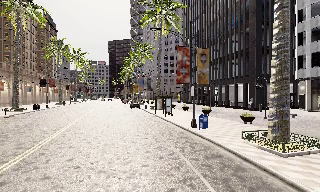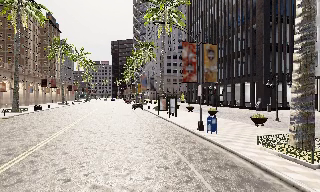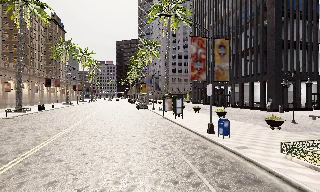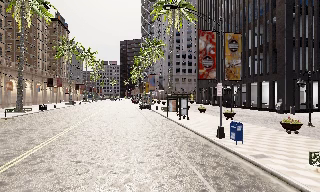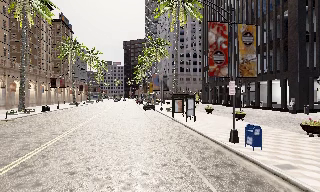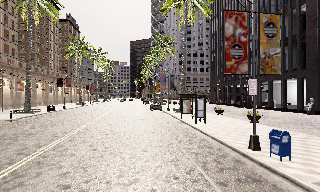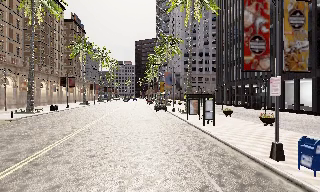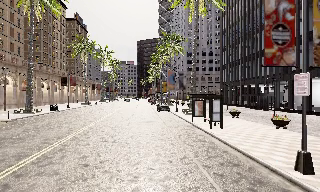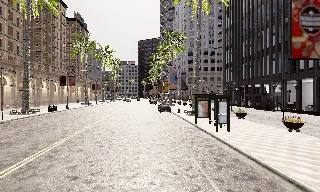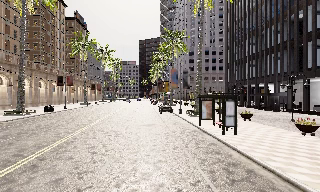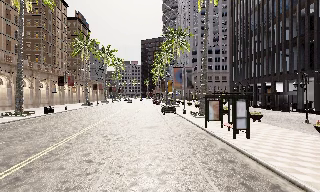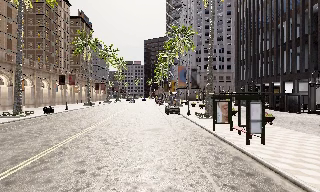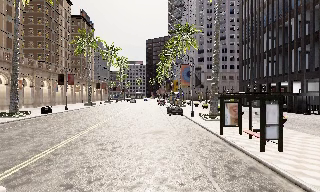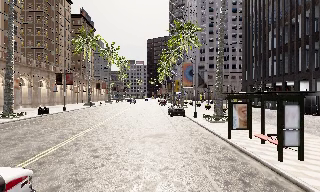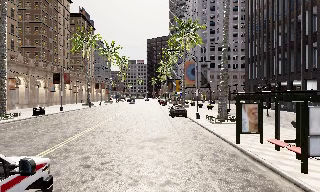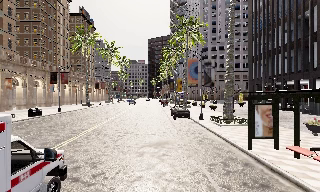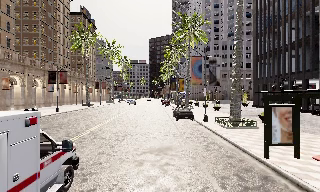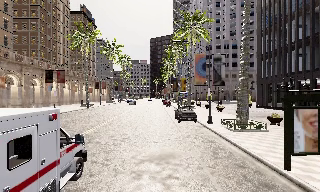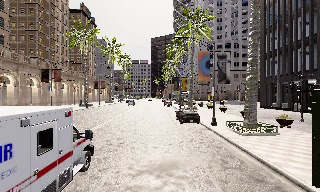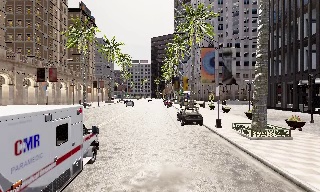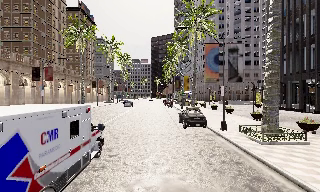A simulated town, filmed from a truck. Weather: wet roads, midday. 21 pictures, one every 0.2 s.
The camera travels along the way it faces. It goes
forward.
0.0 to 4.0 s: The scene slides to the right, as the camera pans about 15 degrees to its left. It travels forward, about 20 m, so what stands in front looms larger.
The film runs forward here.
